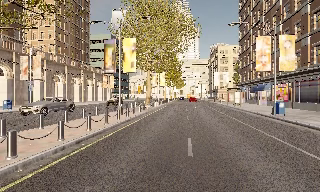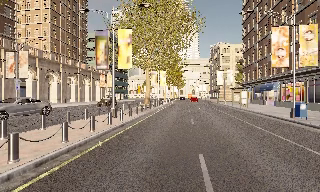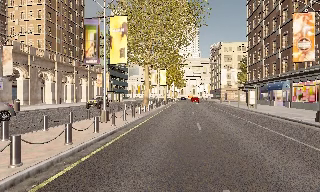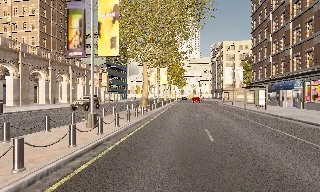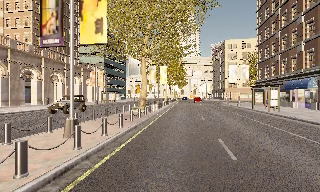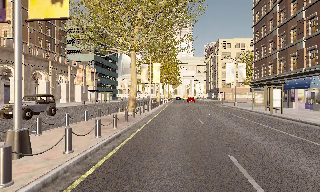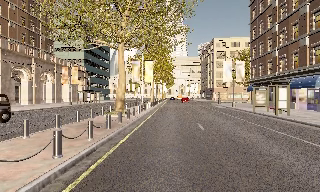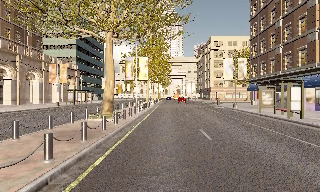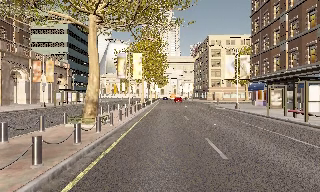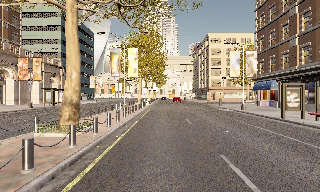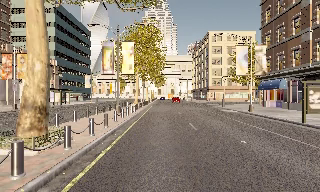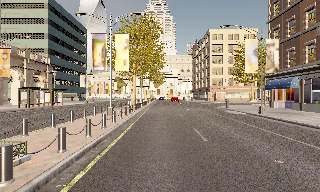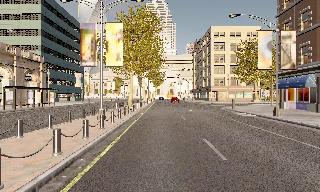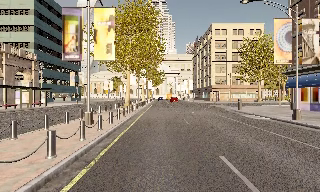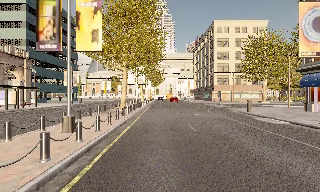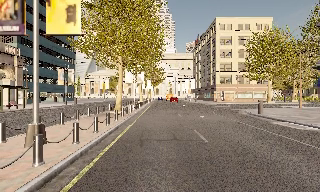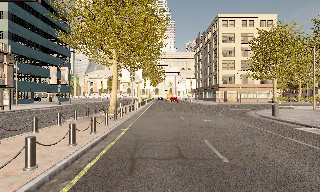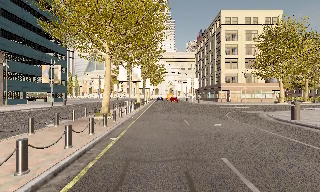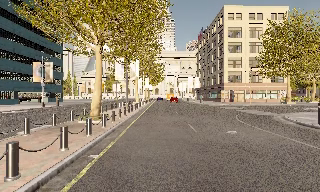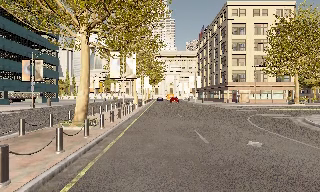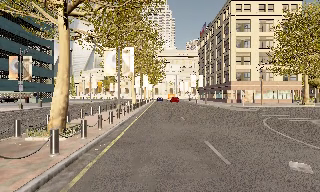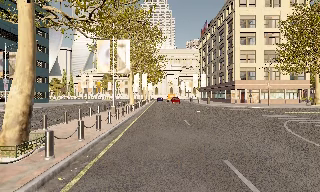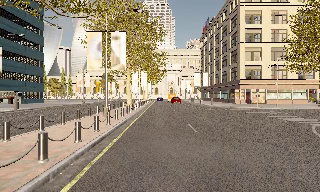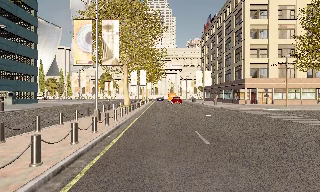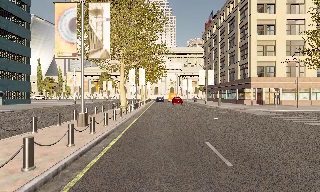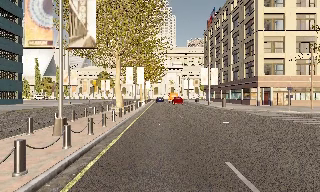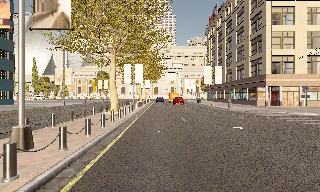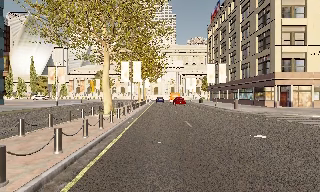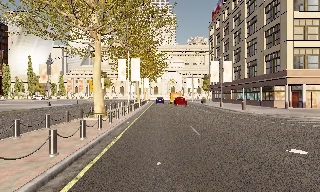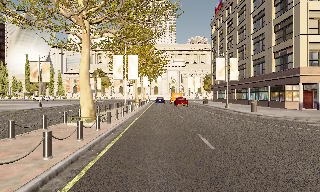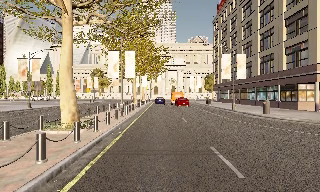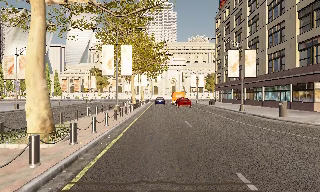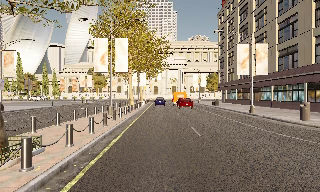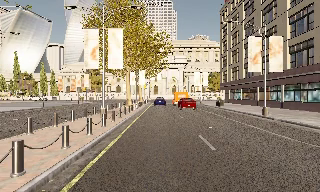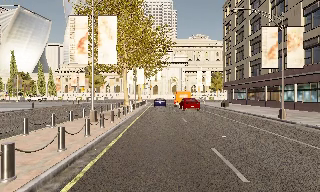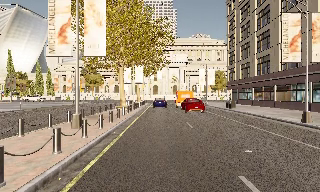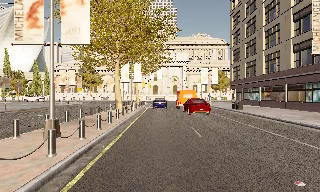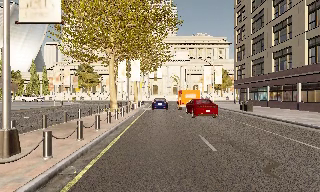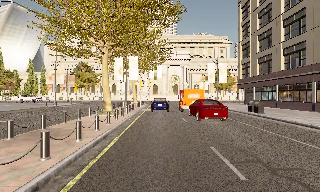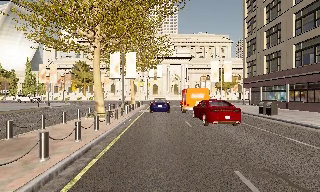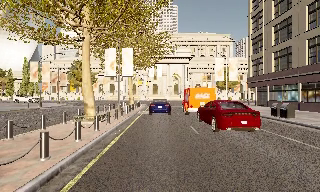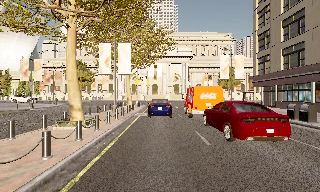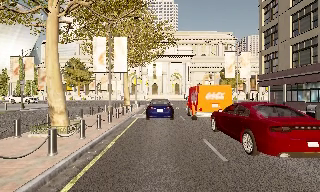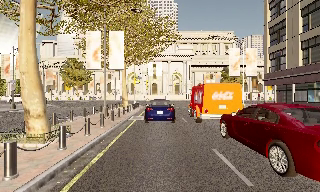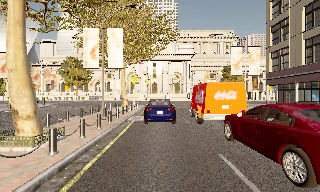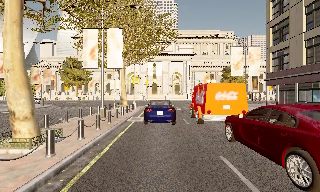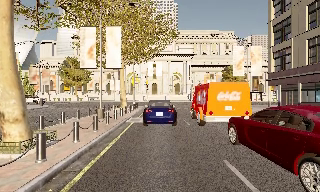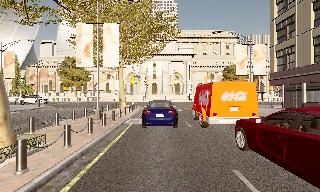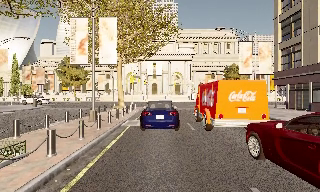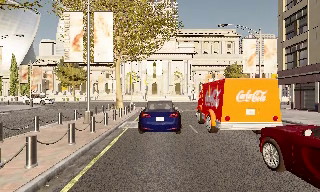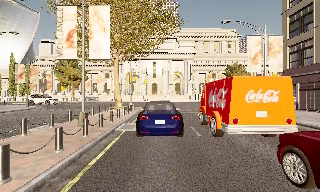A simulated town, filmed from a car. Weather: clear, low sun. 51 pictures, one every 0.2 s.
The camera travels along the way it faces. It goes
forward.
0.0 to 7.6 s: The camera travels forward, about 70 m, so what stands in front looms larger.
7.6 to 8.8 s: The camera travels forward, about 8 m, so what stands in front looms larger. It loses speed.
8.8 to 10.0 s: The camera travels forward, about 3 m, so what stands in front looms larger. It gains speed.
The film runs forward here.
